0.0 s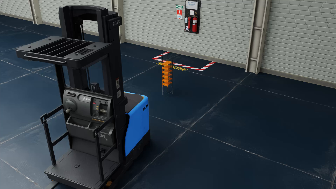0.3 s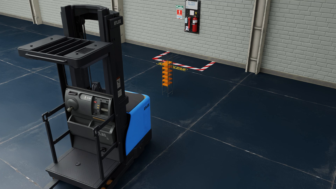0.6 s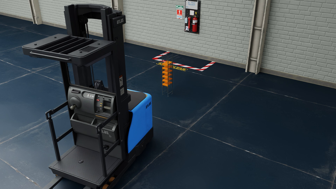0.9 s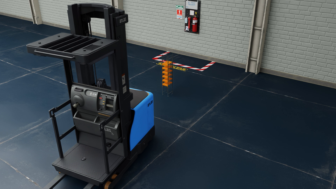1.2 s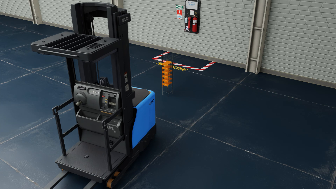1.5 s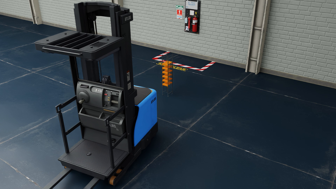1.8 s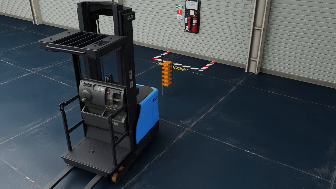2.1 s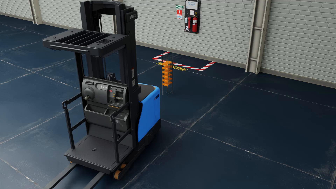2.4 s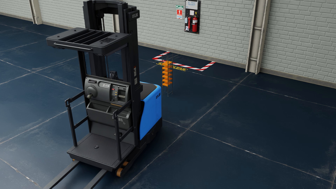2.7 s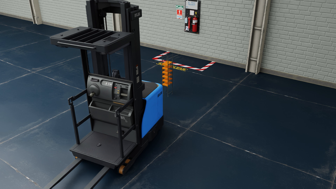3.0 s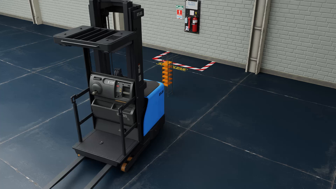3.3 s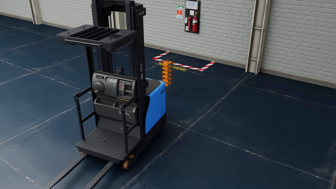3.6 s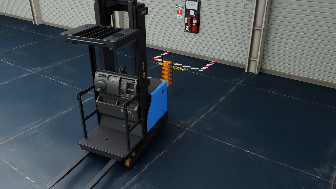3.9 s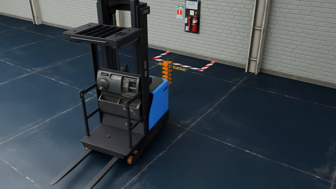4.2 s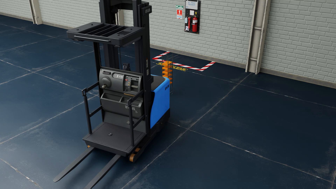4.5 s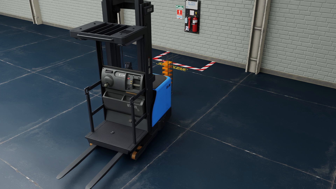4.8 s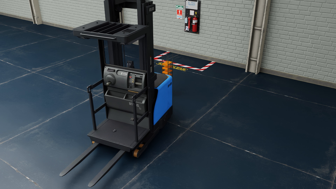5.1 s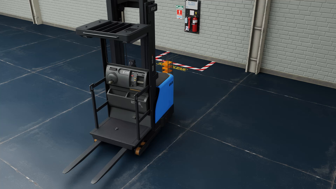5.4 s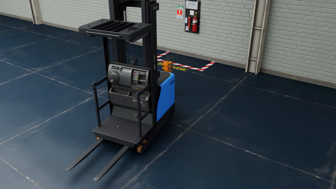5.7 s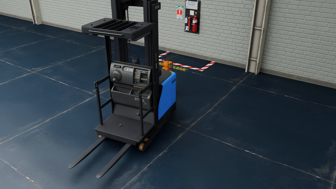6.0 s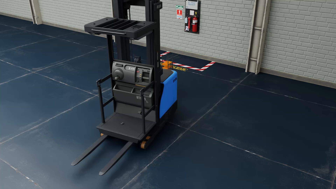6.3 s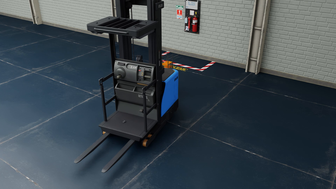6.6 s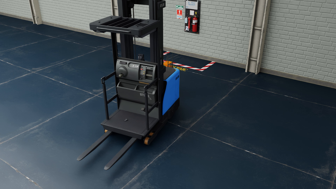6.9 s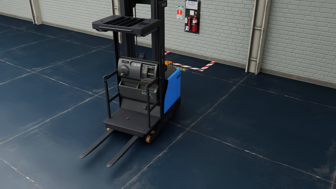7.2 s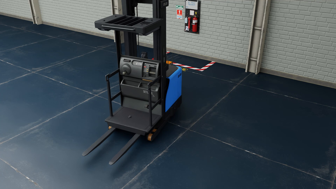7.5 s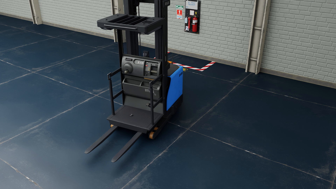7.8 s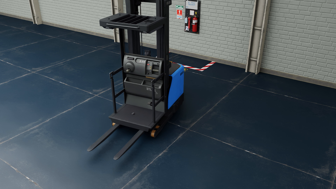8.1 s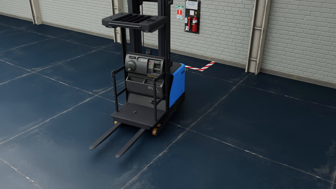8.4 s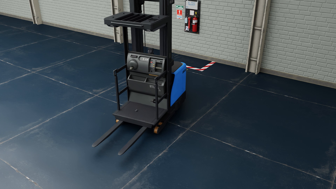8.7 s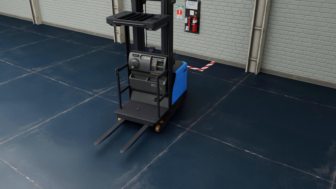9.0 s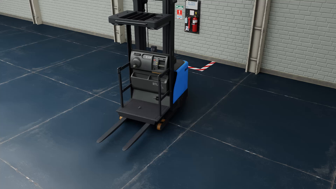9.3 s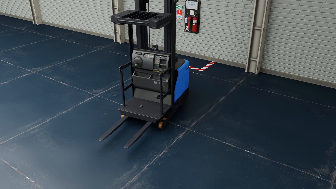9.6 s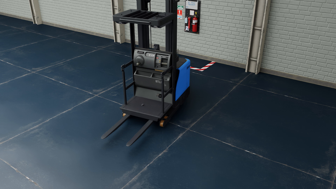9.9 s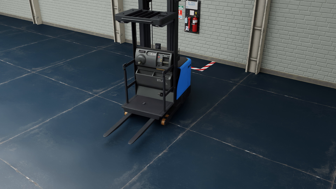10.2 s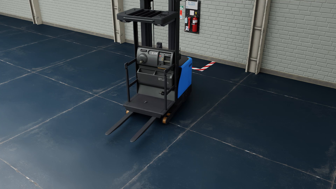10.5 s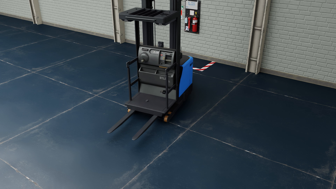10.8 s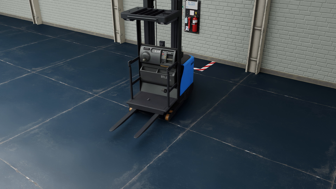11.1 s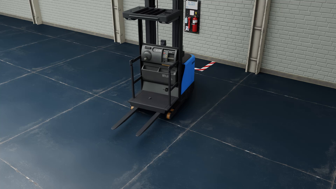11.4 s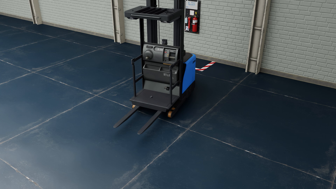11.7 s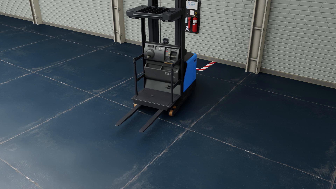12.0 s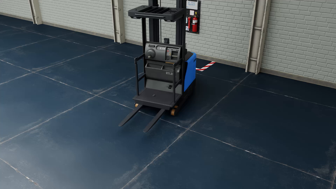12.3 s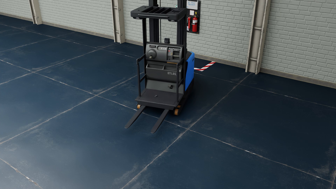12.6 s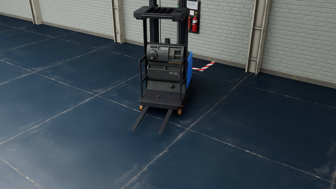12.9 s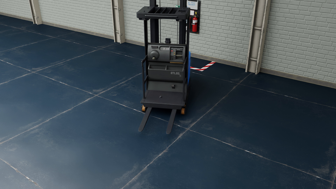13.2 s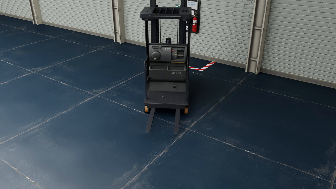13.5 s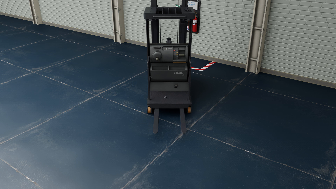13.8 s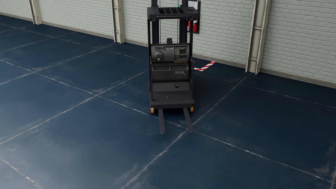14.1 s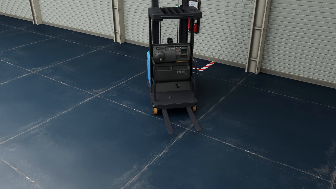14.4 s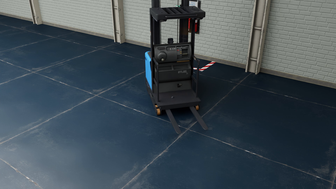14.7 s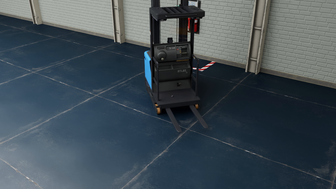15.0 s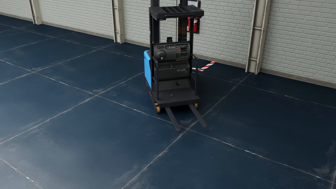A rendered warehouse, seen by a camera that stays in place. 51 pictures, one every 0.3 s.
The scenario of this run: A forklift runs into an object in its way.
